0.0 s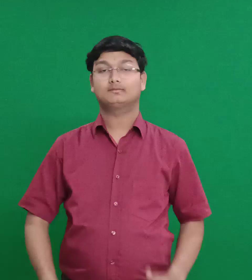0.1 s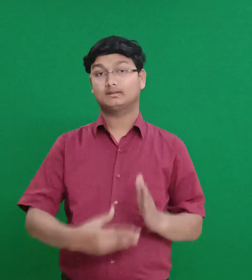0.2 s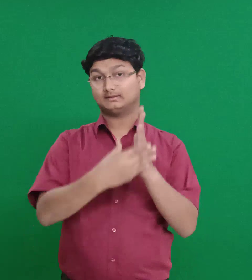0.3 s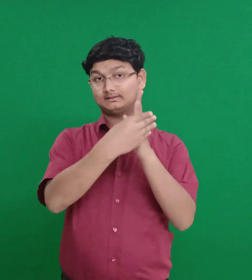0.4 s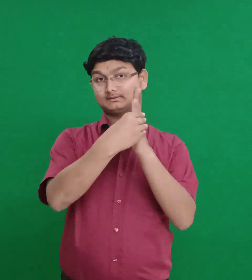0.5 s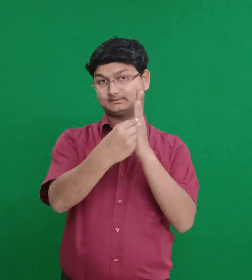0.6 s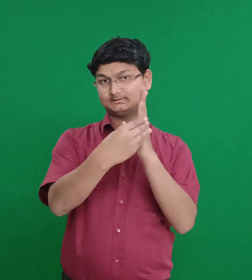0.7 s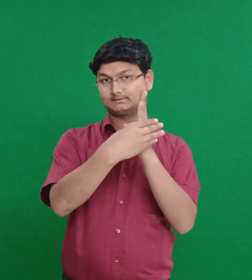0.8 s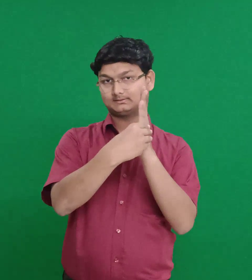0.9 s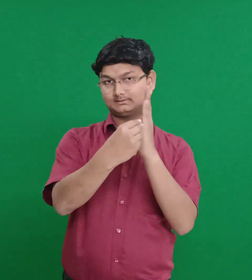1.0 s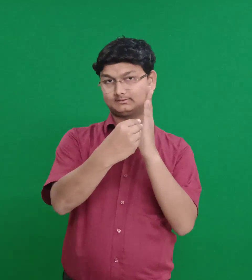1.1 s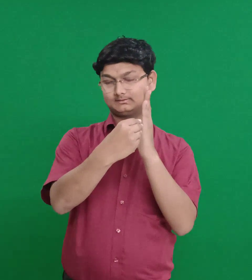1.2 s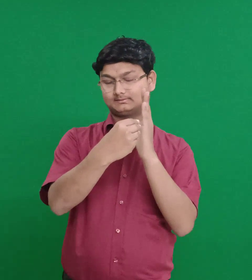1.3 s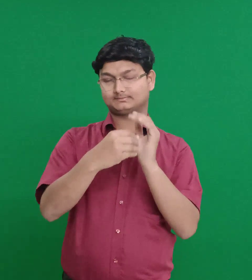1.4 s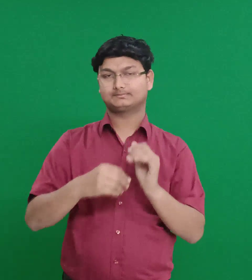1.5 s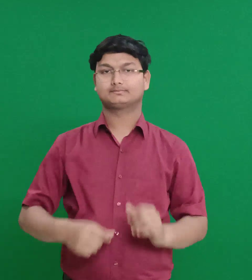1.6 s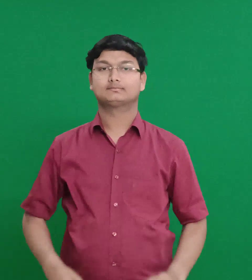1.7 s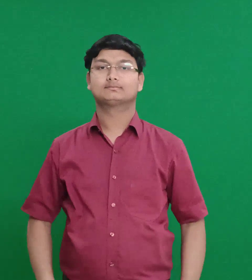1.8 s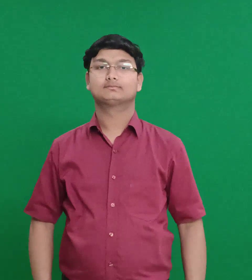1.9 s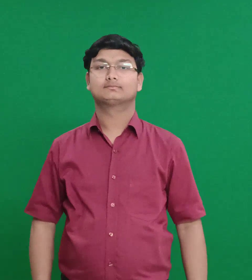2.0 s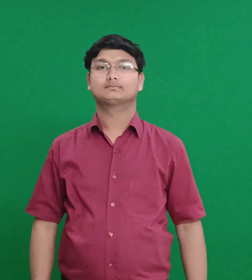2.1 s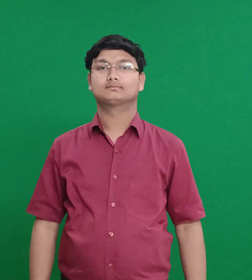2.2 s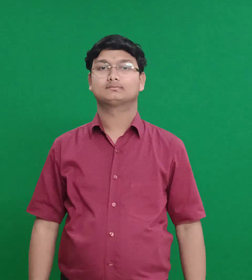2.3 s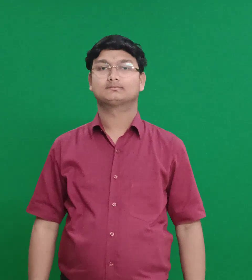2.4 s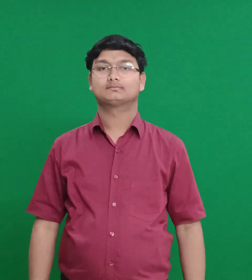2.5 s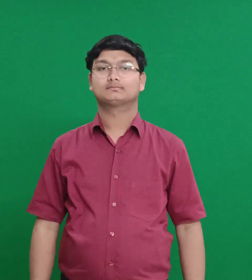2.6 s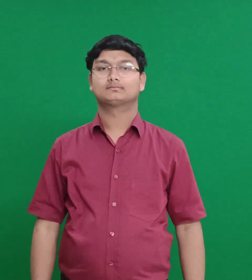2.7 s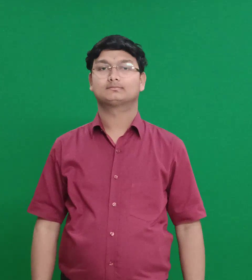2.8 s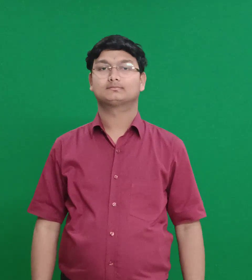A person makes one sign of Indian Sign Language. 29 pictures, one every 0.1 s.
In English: seraiah
